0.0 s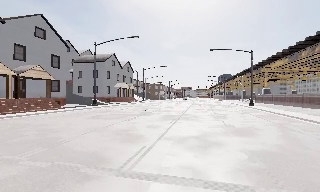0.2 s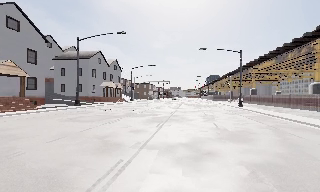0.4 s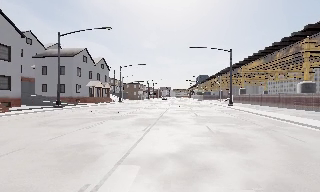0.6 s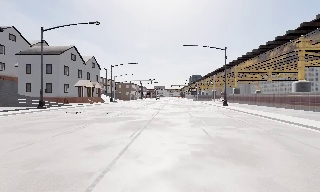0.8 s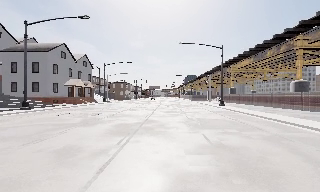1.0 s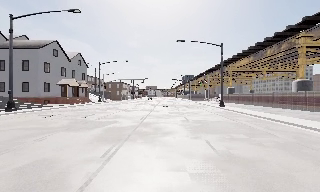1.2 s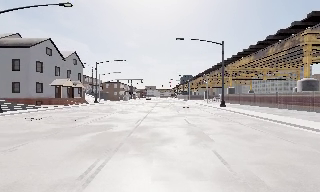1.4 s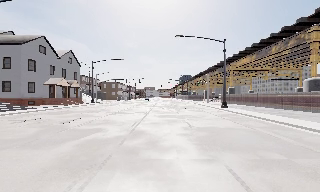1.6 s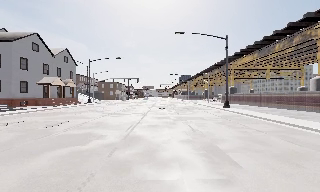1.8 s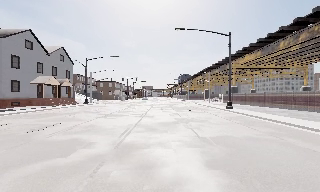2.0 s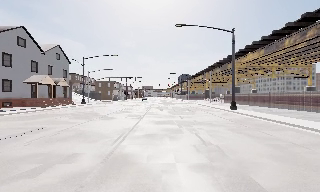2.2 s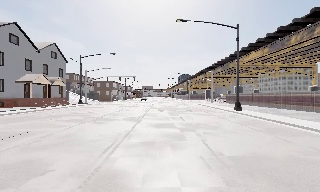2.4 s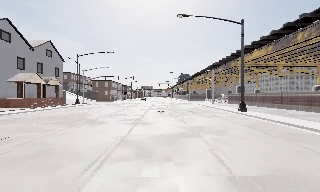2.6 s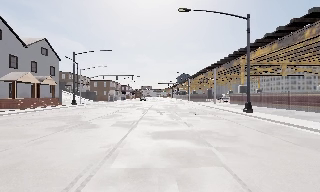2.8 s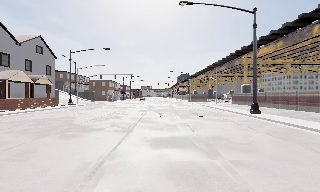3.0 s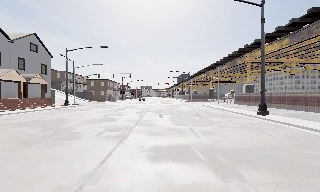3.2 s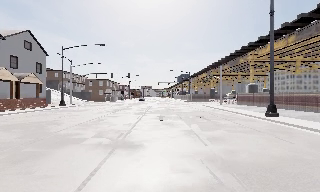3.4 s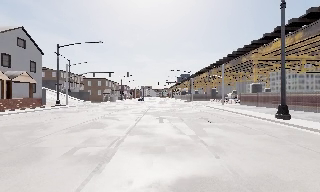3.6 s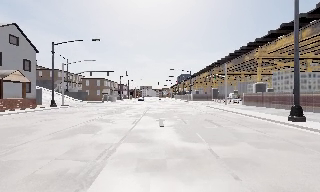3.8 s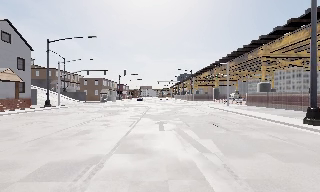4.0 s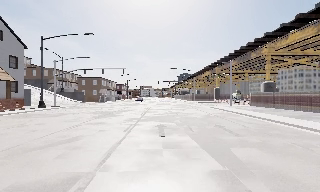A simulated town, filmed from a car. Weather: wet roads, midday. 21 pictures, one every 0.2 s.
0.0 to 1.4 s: The scene slides to the left, as the camera pans about 15 degrees to its right. It travels forward, about 9 m, so what stands in front looms larger.
1.4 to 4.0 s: The camera travels forward, about 16 m, so what stands in front looms larger.
The film runs forward here.
